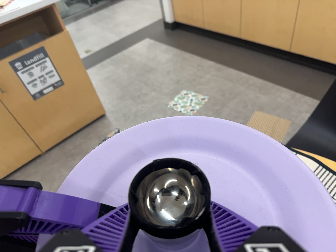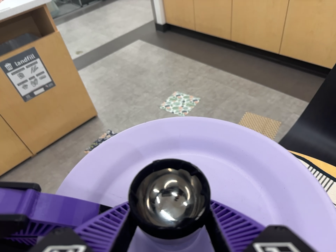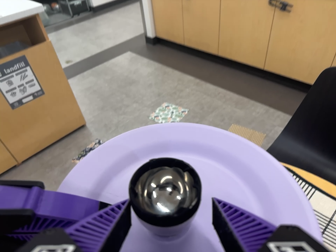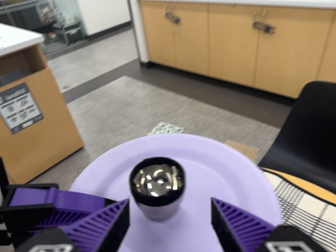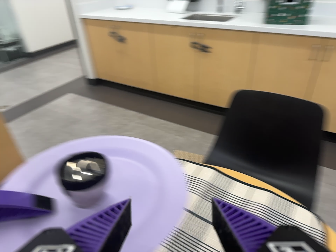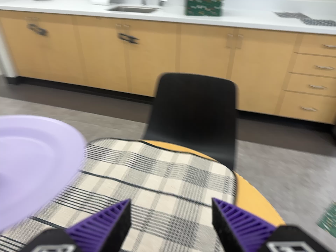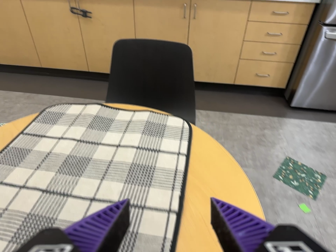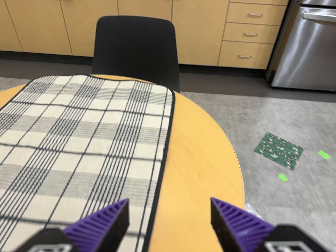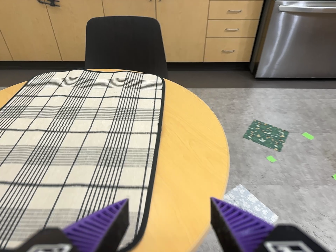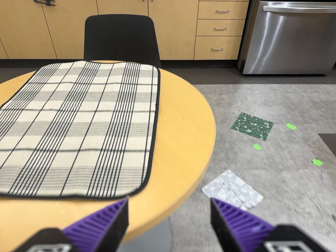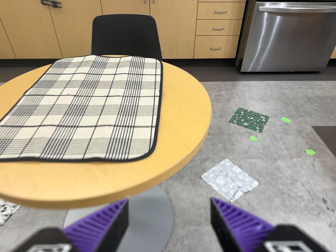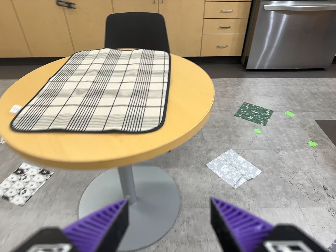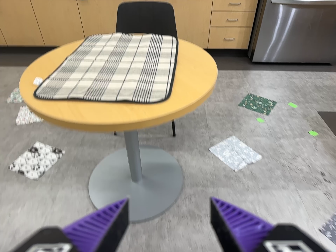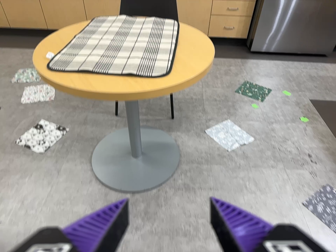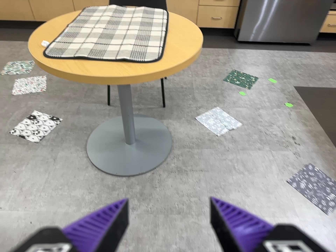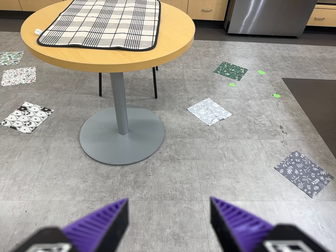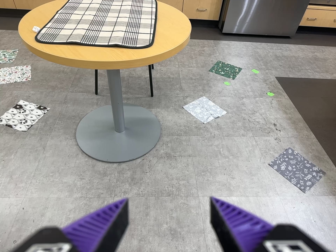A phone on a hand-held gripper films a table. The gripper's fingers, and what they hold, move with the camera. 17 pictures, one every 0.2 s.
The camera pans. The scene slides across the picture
to the left.
0.0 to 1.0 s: The camera pans to its right by about 30 degrees. It travels backward and toward the bottom of its view, about 20 cm. Its aim tips toward the top of its view by about 10 degrees. It rolls about its line of sight by about 10 degrees, and the scene rotates counterclockwise.
1.0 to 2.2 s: The camera swings to its right by about 15 degrees, and the scene slides to the left. It travels backward and toward the bottom of its view, about 60 cm, so what stands in front gets smaller. It rolls about its line of sight by about 10 degrees, and the scene rotates counterclockwise.
2.2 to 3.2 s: The camera travels backward and toward the bottom of its view, about 36 cm, so what stands in front gets smaller.
The film runs backward here.
